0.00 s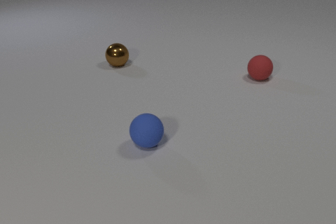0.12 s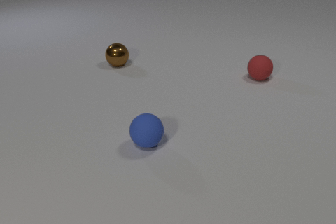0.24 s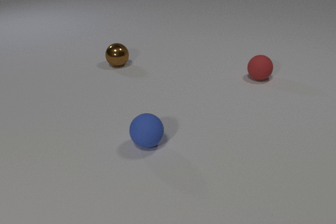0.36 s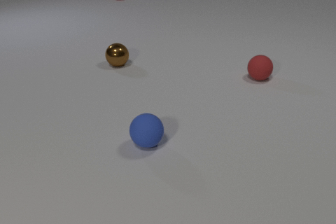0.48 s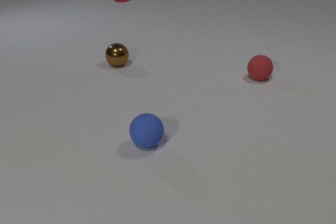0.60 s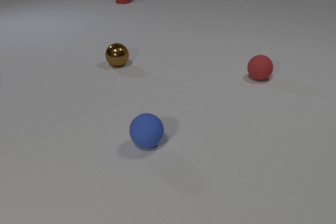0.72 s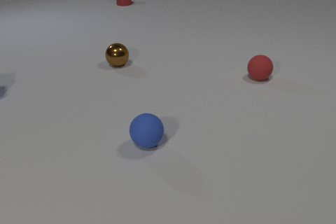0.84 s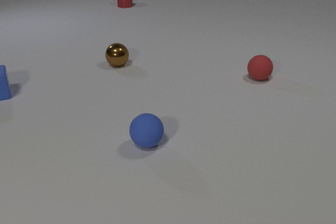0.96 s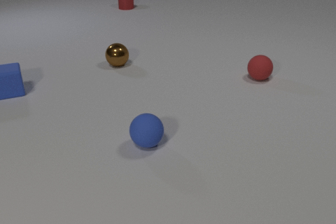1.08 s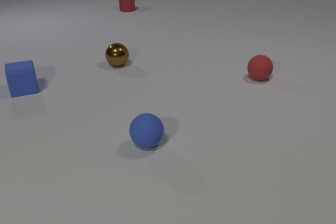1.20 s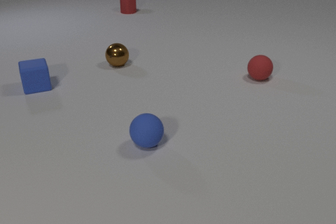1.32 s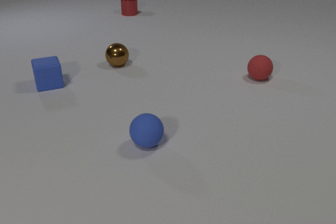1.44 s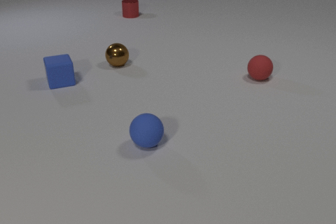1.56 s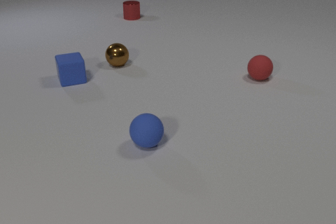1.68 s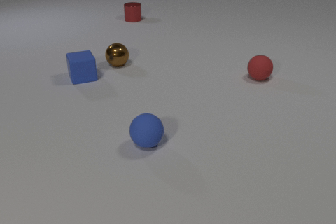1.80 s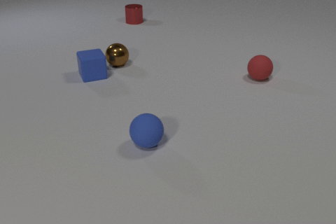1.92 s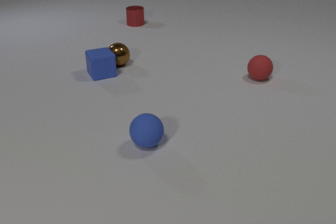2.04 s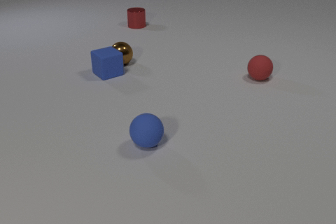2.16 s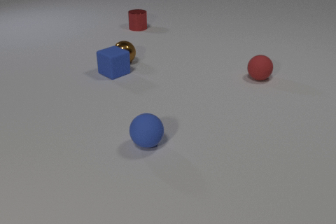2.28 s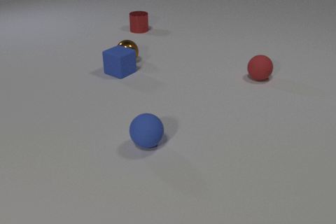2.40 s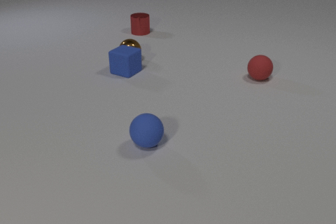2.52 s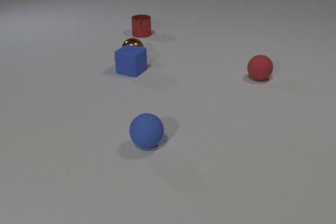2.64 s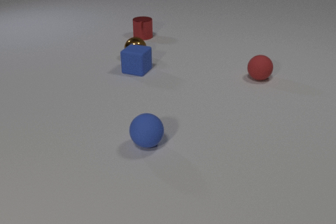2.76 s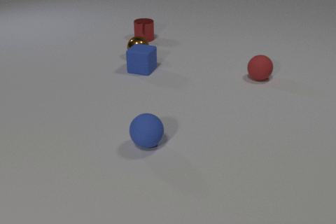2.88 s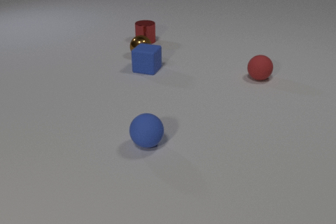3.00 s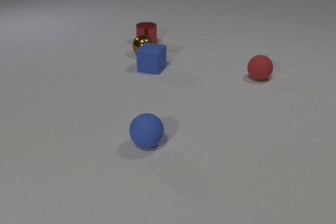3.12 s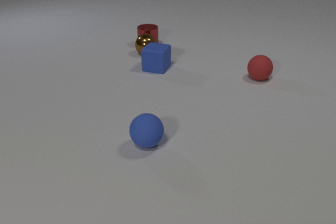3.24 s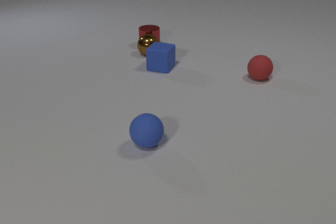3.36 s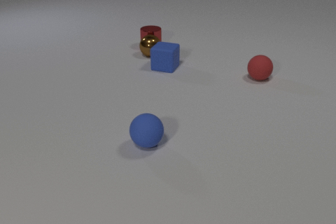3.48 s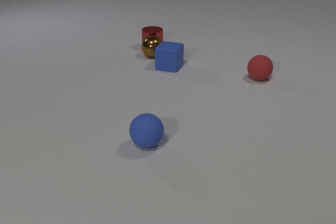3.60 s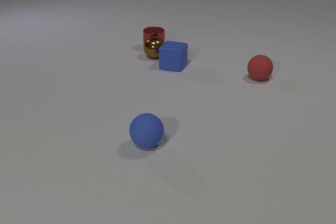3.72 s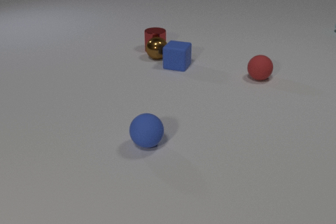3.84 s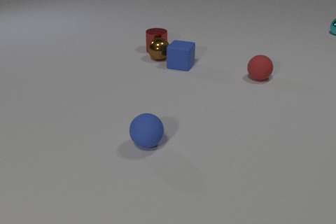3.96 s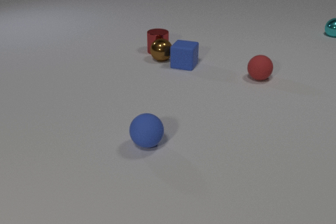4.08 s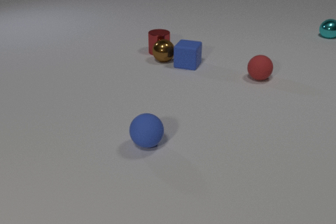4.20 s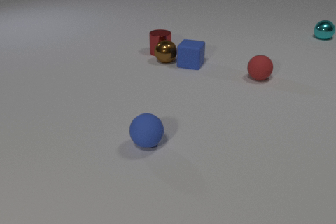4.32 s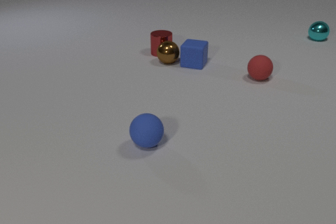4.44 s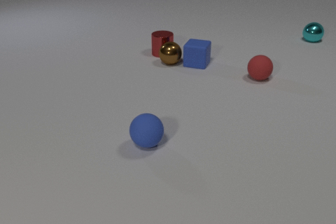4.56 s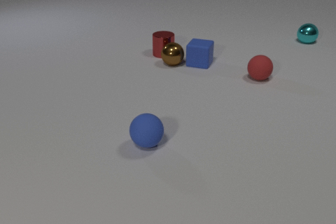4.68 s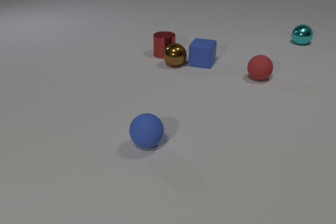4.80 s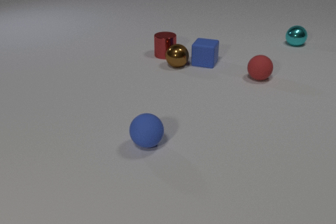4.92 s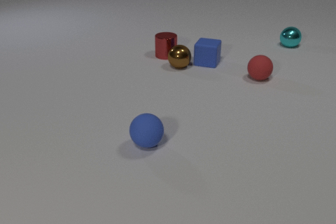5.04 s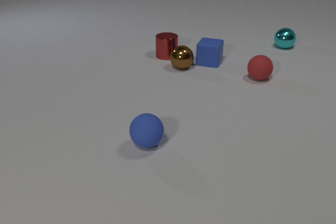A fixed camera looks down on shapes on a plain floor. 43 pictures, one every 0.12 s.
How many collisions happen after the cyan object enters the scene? 0.
Are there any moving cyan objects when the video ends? yes.
How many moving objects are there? 4.
0.00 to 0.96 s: The blue rubber cube comes in at the left edge, slides to the right. The red metal cylinder comes in at the top edge, slides toward the camera.
0.96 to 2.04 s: The blue rubber cube slides to the right. The red metal cylinder slides toward the camera. The blue rubber cube and the brown metal sphere collide.
2.04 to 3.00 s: The blue rubber cube slides to the right, spins counterclockwise seen from above by about 30 degrees, its near face sliding to the right. The brown metal sphere rolls to the right and away from the camera. The red metal cylinder slides toward the camera.
3.00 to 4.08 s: The blue rubber cube slides to the right. The brown metal sphere rolls to the right and toward the camera. The red metal cylinder slides toward the camera and to the right. The cyan metal sphere comes in at the right edge, rolls toward the camera and to the left. The brown metal sphere and the red metal cylinder collide.
4.08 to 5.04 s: The blue rubber cube slides to the right. The brown metal sphere rolls toward the camera and to the right. The red metal cylinder slides toward the camera and to the right. The cyan metal sphere rolls toward the camera and to the left.
